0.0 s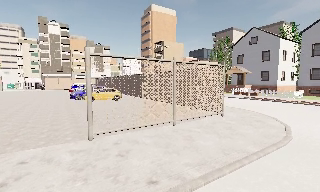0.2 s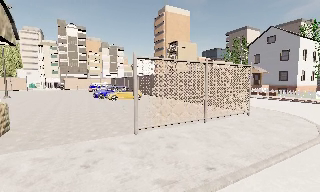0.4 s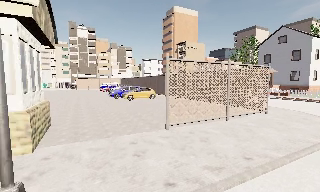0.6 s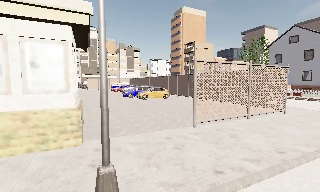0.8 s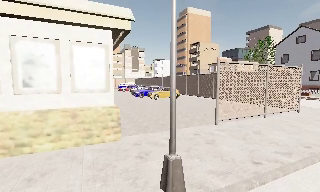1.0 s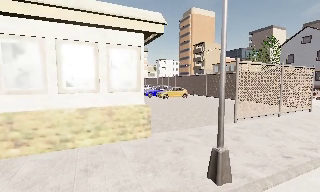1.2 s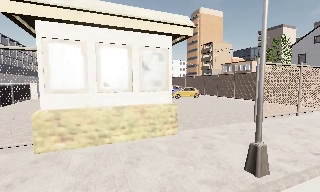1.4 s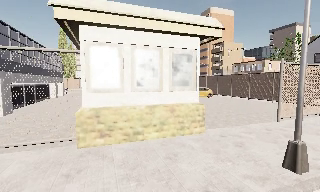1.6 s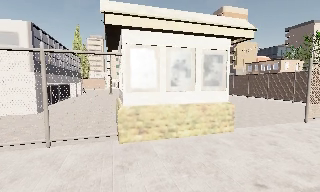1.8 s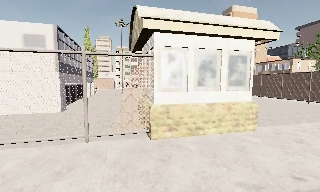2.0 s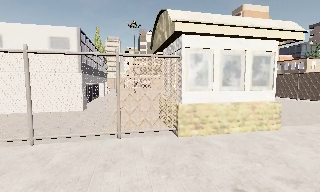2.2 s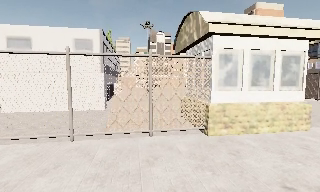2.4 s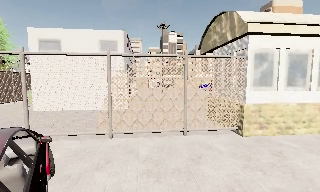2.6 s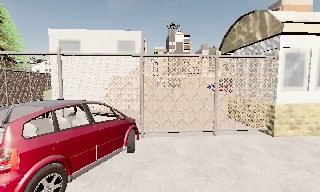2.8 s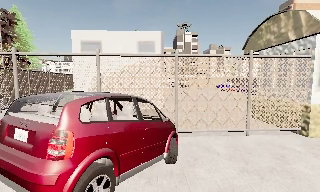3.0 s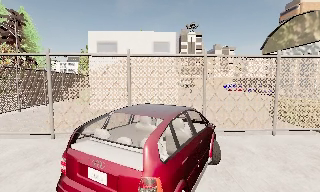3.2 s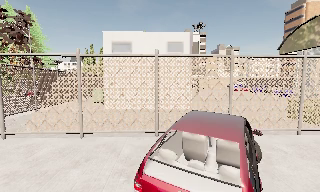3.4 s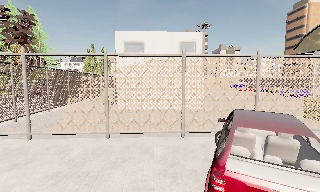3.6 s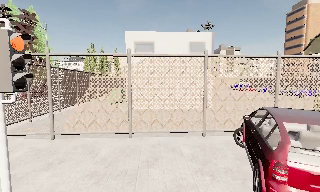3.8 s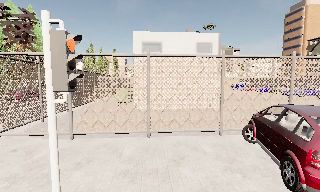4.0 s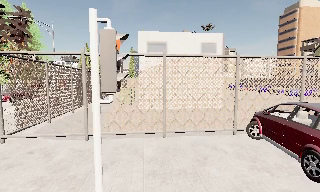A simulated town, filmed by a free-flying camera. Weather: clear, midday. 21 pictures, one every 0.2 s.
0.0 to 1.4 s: The camera pans to its left, which is counterclockwise from overhead, by about 10 degrees. It travels to its left and backward, about 8 m, so close, fixed things drift to the right.
1.4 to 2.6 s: The camera swings to its left by about 15 degrees, and the scene slides to the right. It travels to its left, about 6 m, so close, fixed things drift to the right.
2.6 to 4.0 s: The camera travels to its left, about 7 m, so close, fixed things drift to the right.
The film runs forward here.
